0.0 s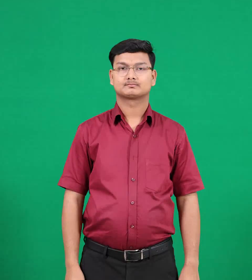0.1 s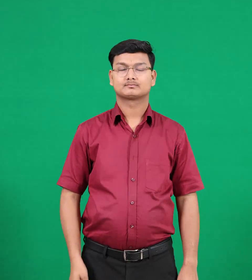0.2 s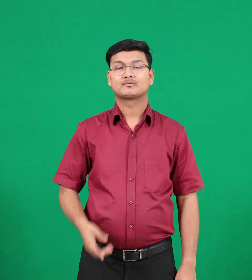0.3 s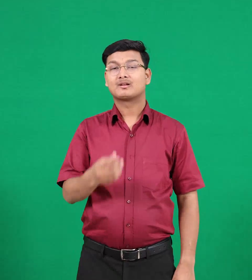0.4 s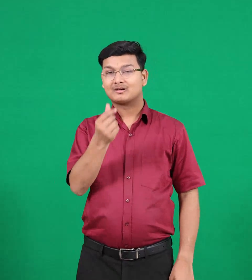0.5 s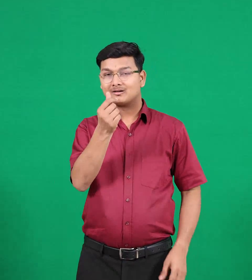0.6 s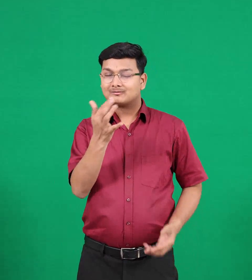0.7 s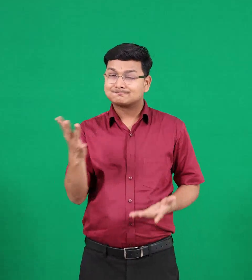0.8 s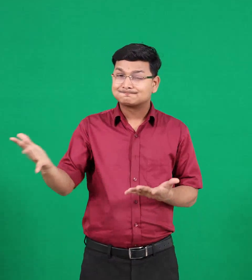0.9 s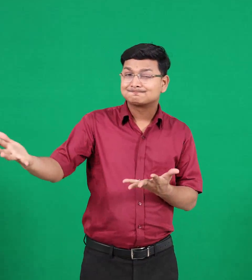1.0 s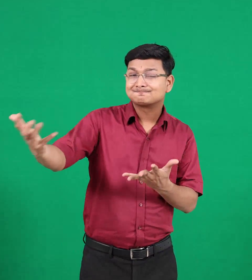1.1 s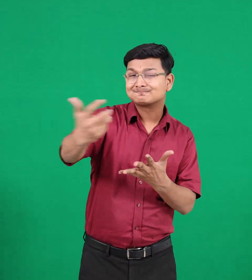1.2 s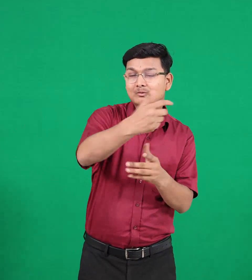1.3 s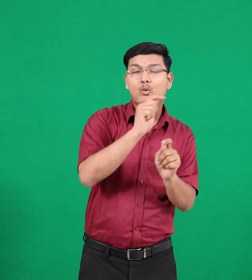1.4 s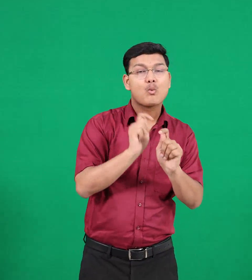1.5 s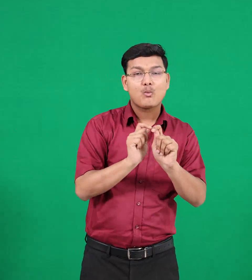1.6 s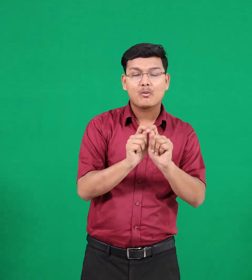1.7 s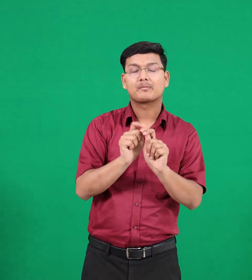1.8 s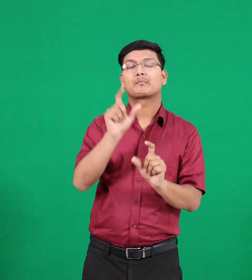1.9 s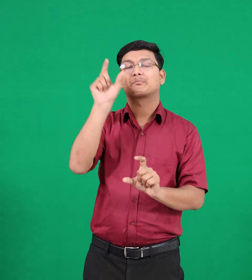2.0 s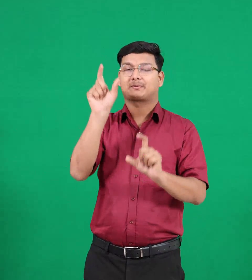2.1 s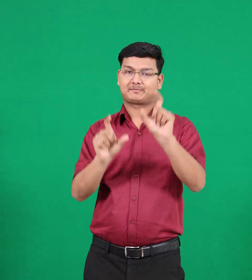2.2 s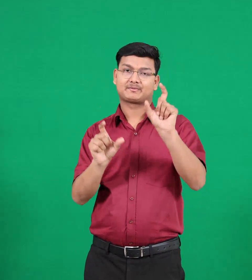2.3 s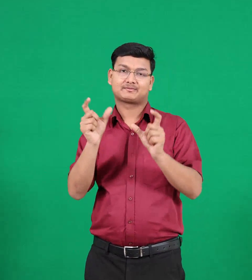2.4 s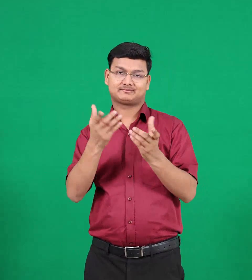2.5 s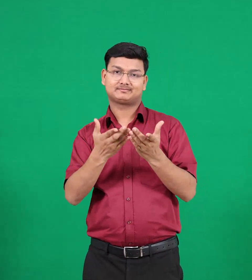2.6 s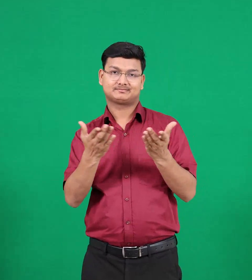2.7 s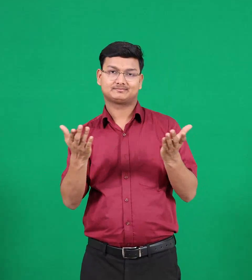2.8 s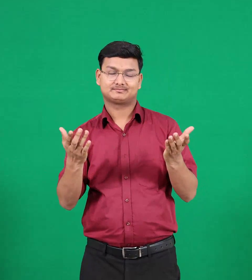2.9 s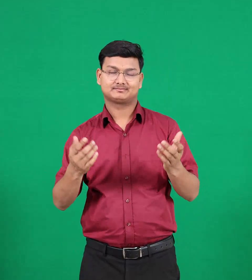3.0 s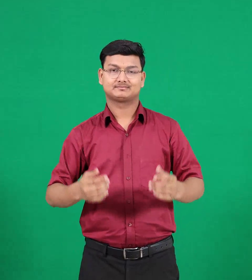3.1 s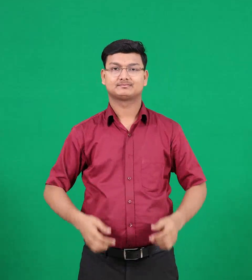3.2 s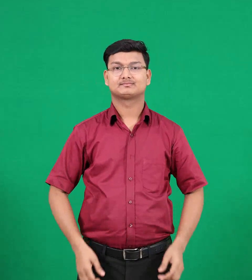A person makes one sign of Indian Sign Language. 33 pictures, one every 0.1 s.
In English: collectors
